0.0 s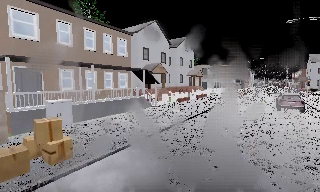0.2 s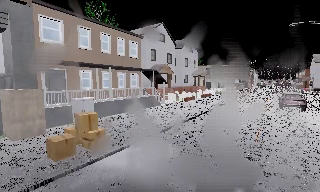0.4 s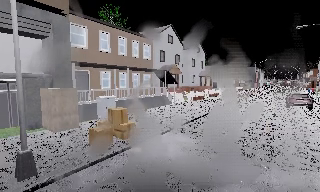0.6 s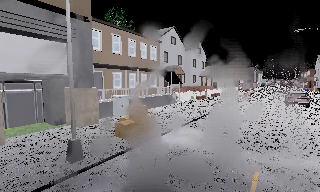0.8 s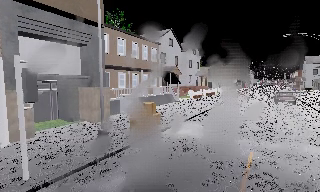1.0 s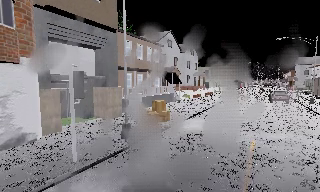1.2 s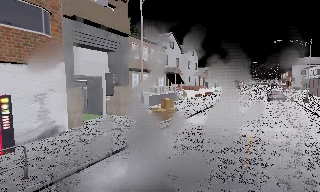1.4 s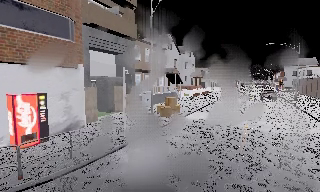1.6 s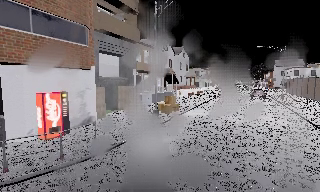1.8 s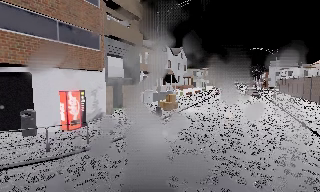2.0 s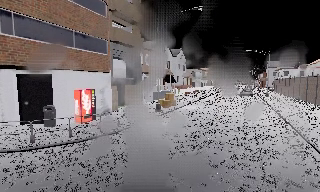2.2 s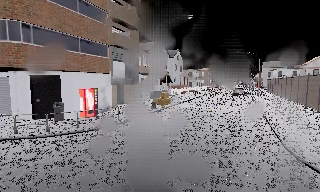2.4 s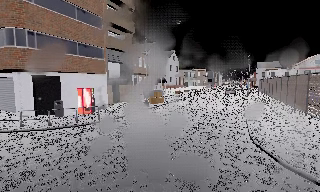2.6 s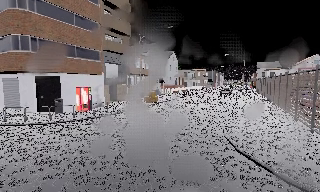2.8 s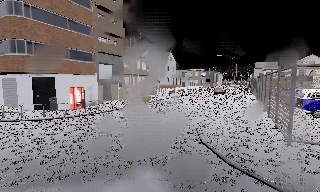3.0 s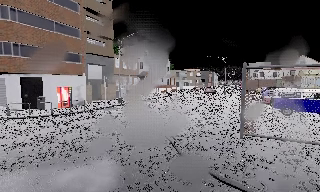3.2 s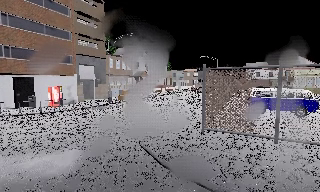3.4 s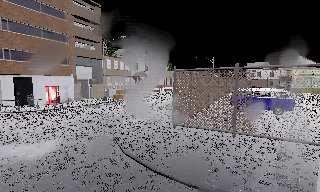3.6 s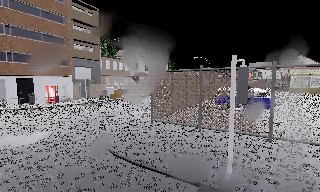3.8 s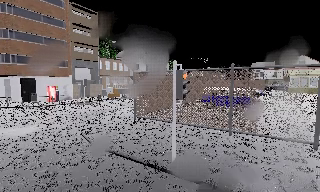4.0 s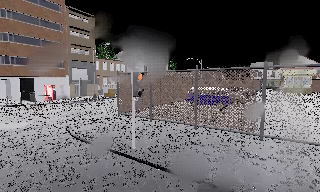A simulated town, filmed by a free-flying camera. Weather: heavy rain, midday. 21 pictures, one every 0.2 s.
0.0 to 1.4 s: The camera travels backward and to its left, about 9 m, so what stands in front gets smaller.
1.4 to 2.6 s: The camera travels backward, about 8 m, so what stands in front gets smaller.
2.6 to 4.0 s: The camera travels to its right and backward, about 12 m, so close, fixed things drift to the left.
The film runs backward here.
